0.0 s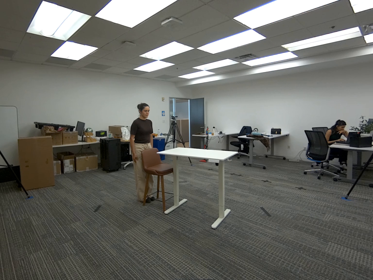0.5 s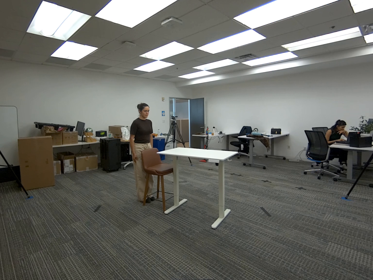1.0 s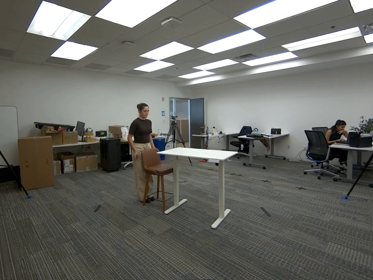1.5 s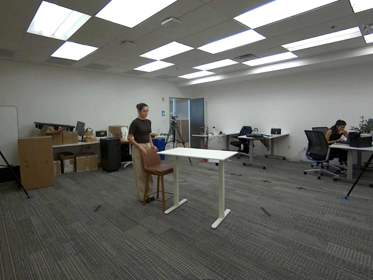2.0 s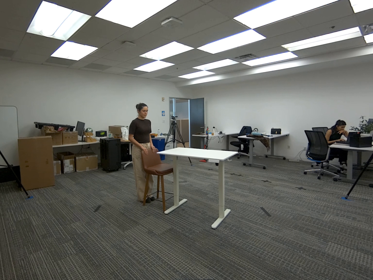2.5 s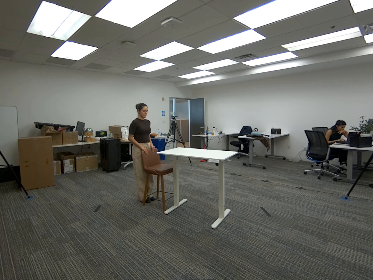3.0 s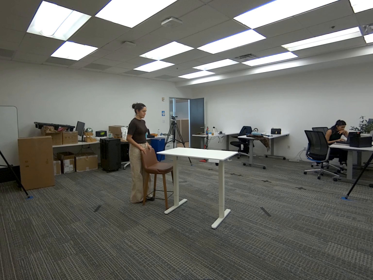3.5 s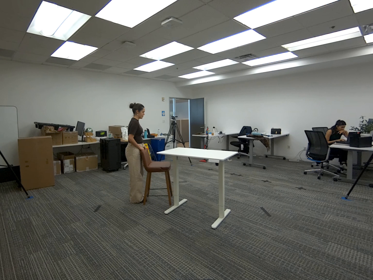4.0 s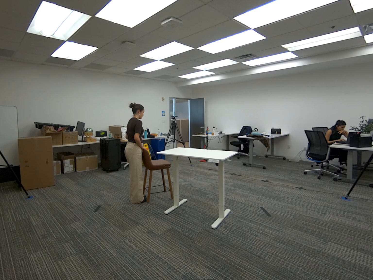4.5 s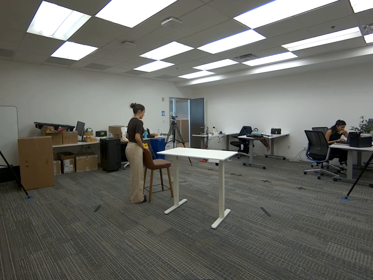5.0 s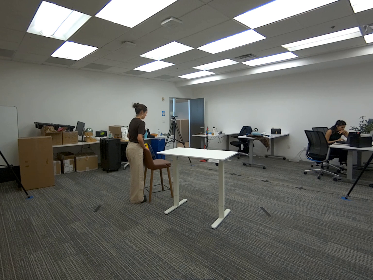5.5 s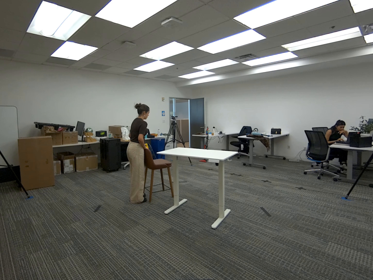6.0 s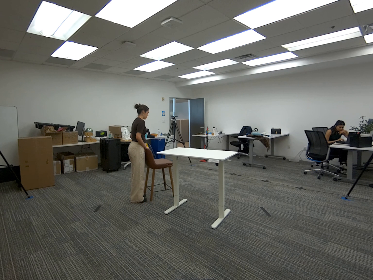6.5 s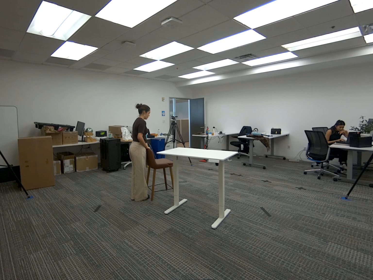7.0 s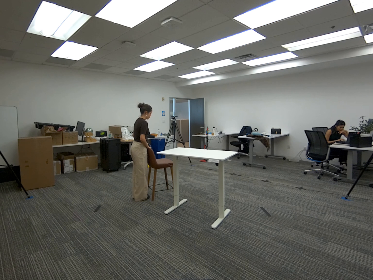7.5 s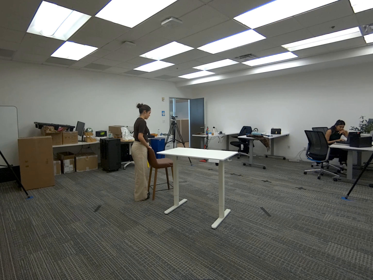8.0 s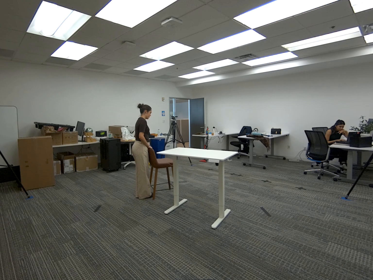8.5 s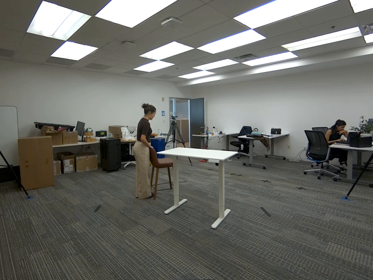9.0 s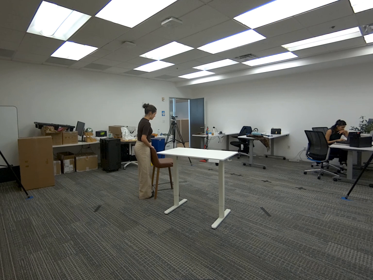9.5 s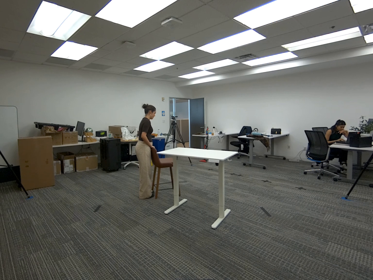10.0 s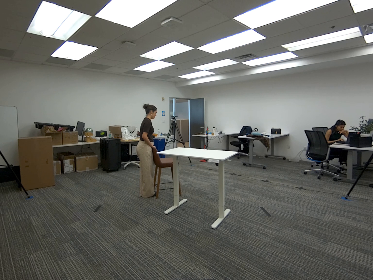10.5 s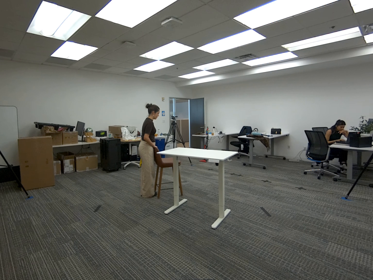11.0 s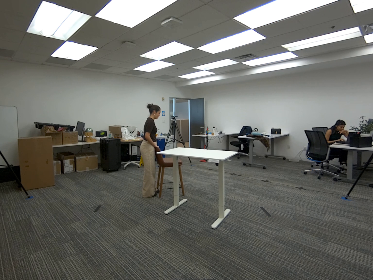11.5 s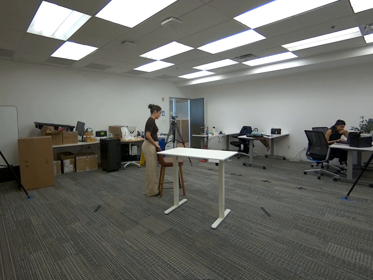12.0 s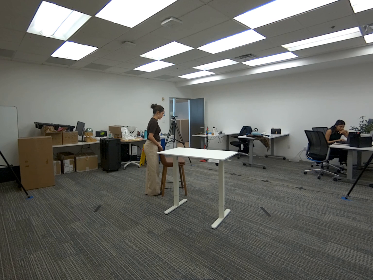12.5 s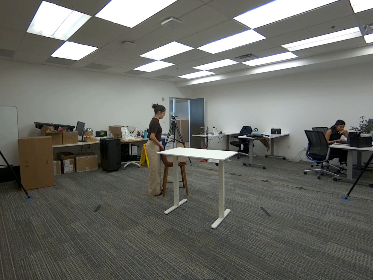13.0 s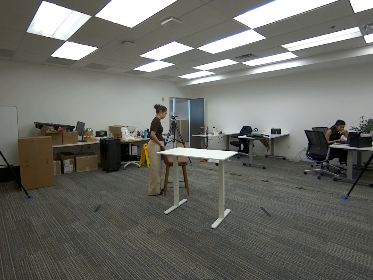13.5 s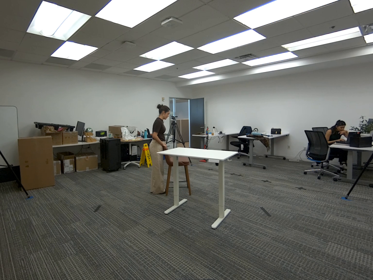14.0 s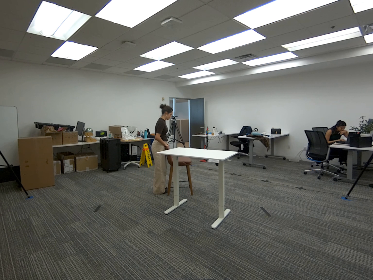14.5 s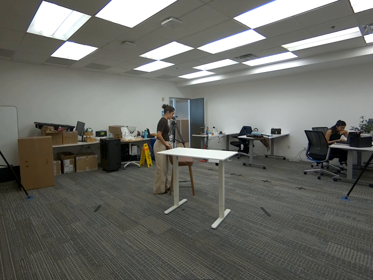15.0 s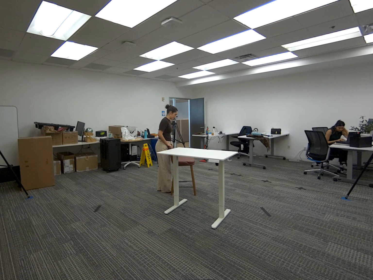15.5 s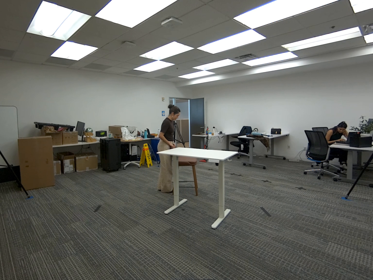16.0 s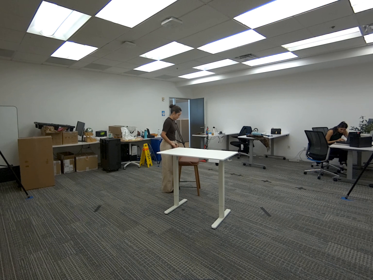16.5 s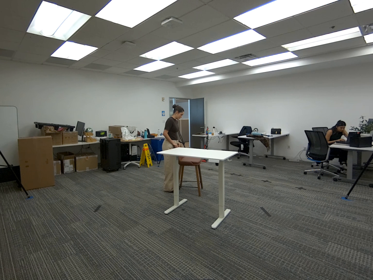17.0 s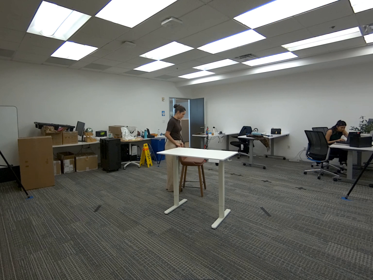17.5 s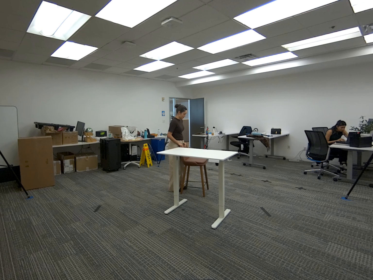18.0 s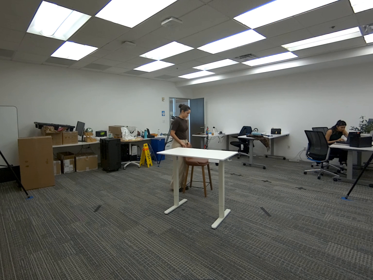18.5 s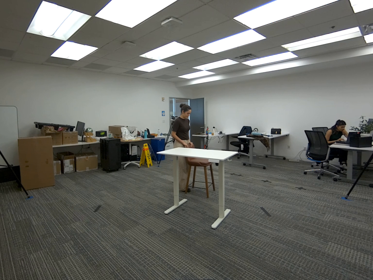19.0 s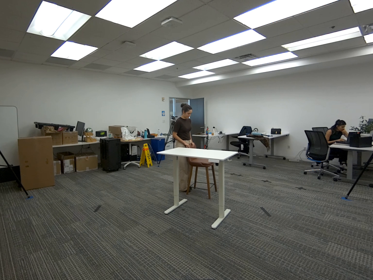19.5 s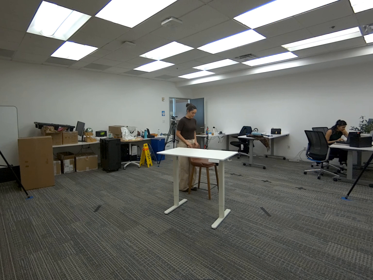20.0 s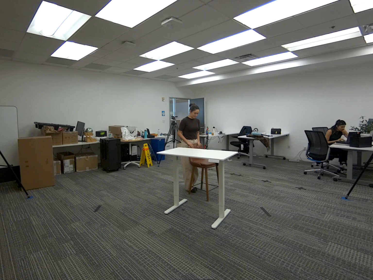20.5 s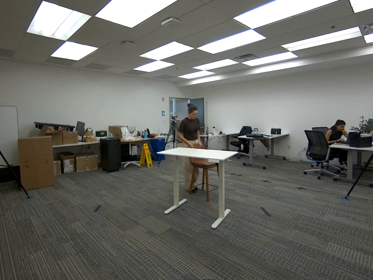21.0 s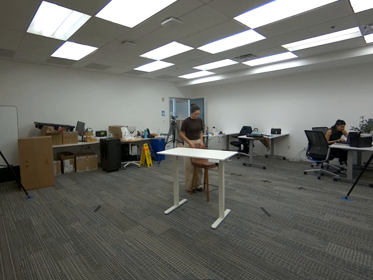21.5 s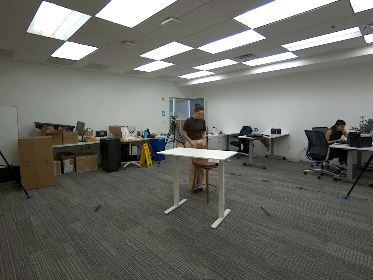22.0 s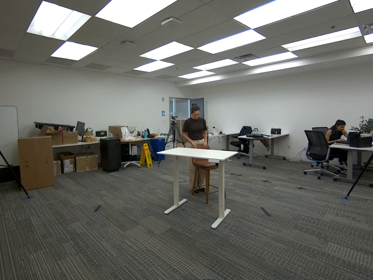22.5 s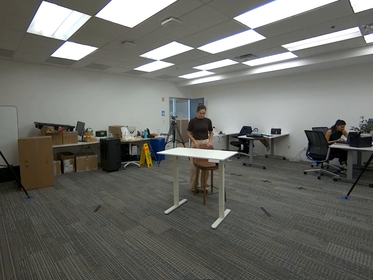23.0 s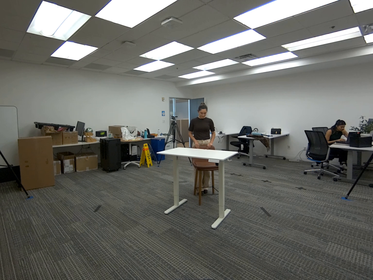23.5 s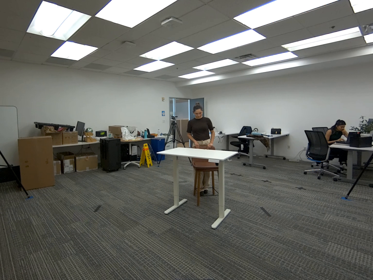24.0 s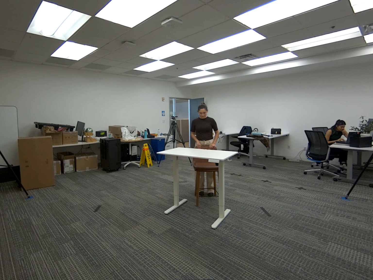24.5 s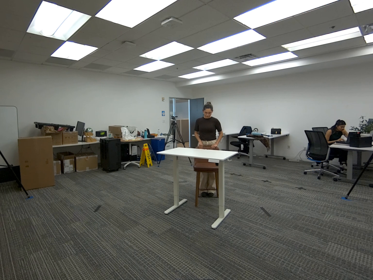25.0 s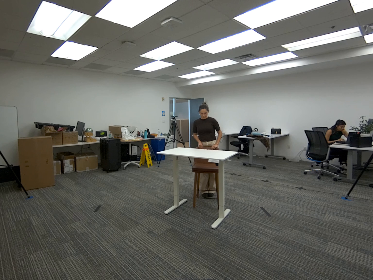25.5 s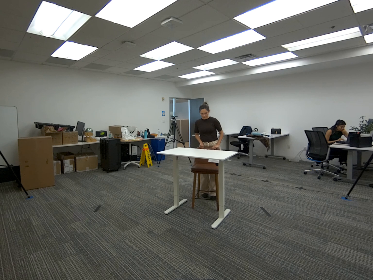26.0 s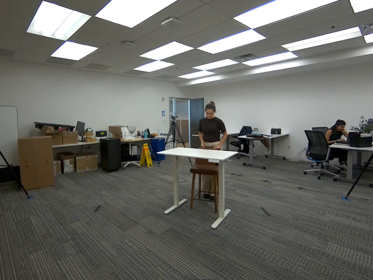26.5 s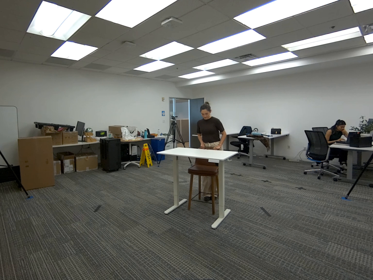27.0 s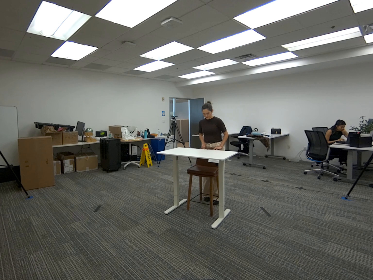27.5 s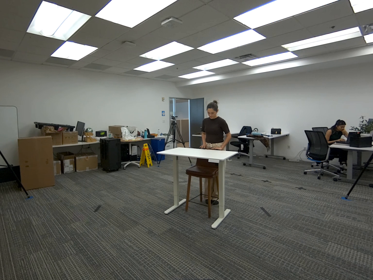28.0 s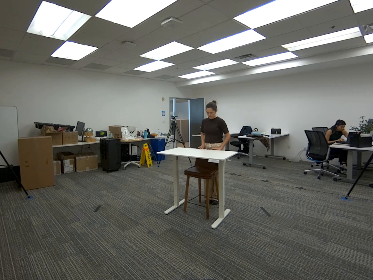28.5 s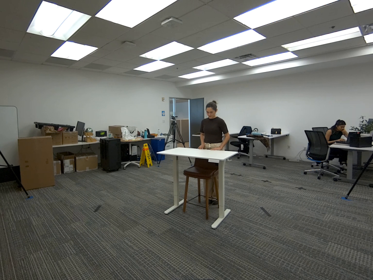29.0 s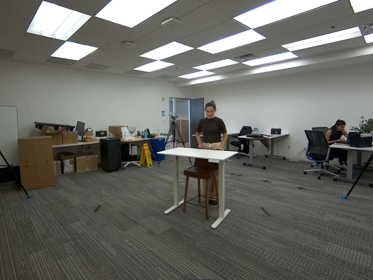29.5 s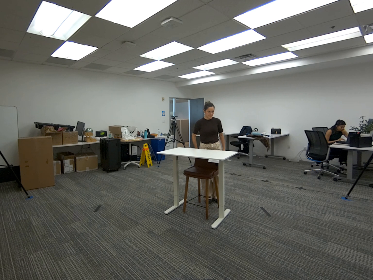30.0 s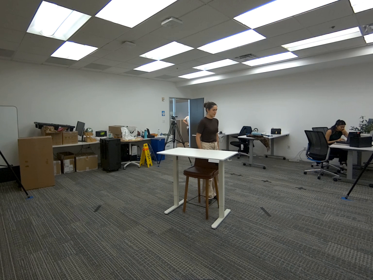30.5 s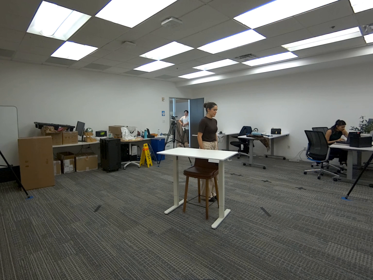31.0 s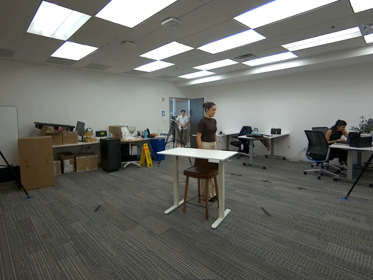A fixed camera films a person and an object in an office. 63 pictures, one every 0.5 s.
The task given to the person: Walk over to the tall bar stool and push the bar stool closer into the desk.
